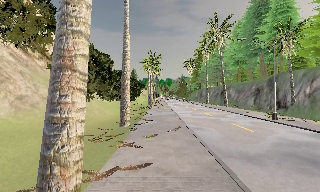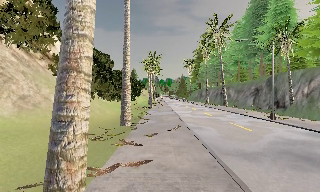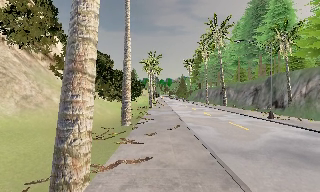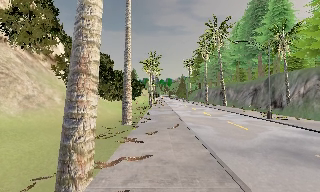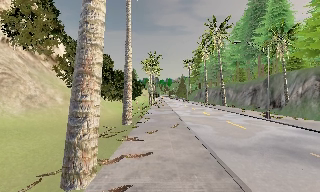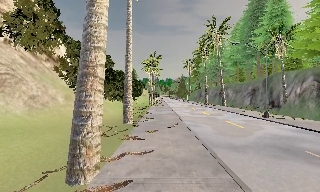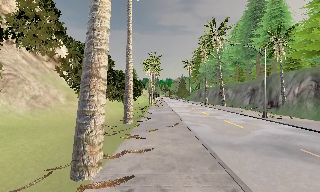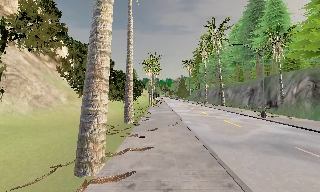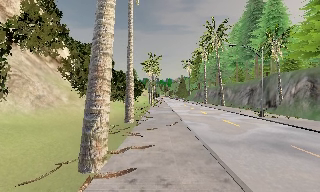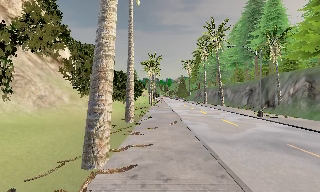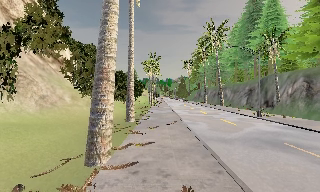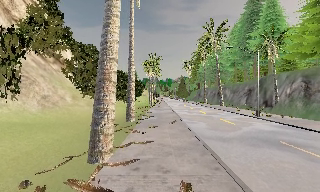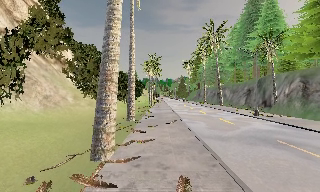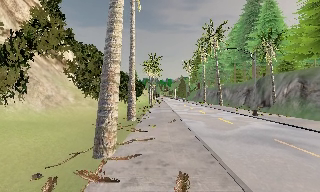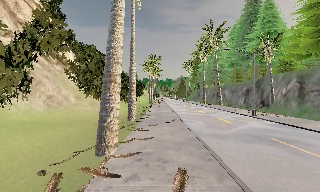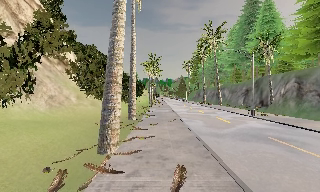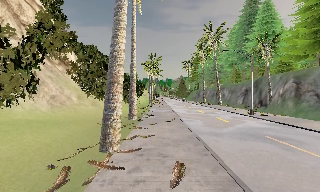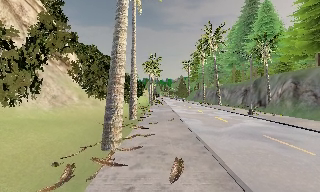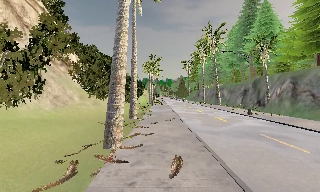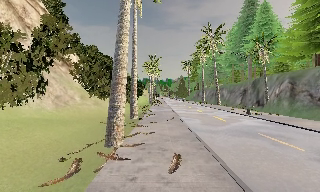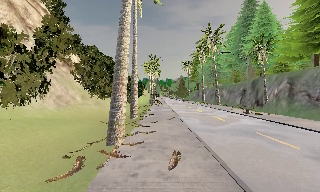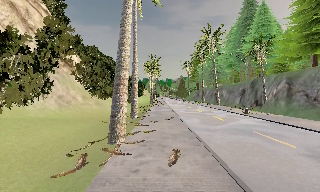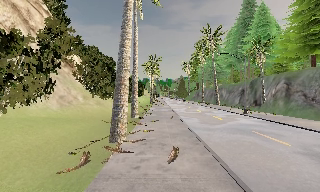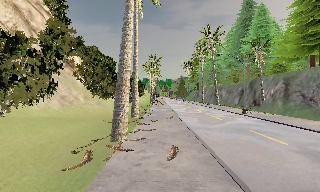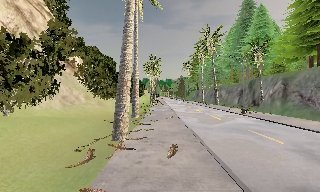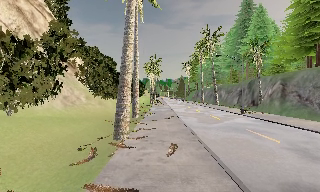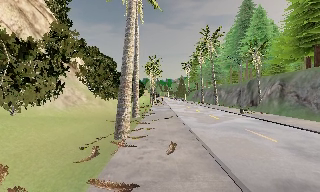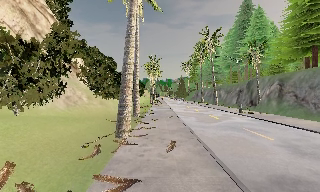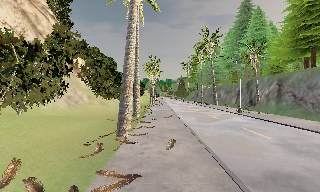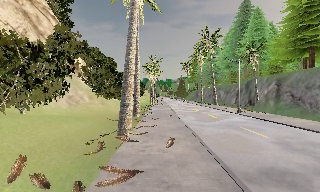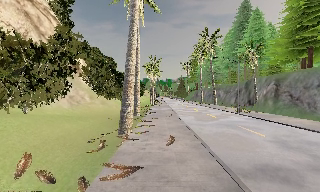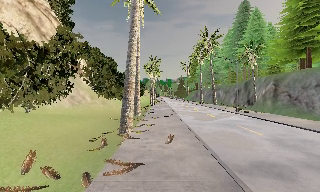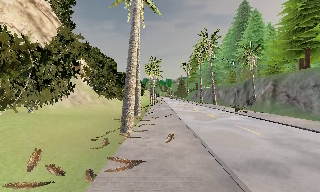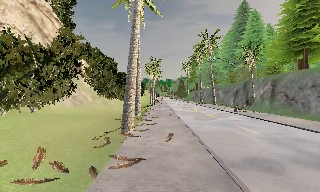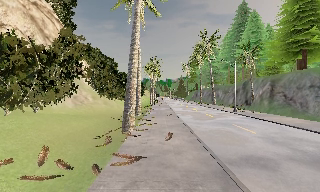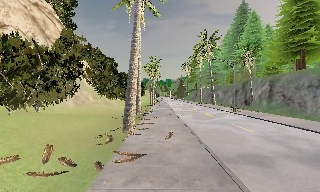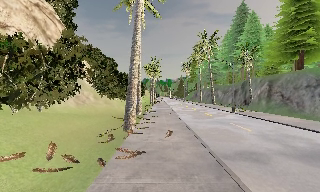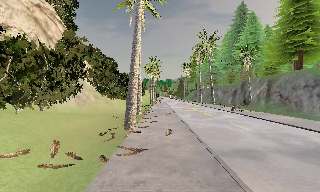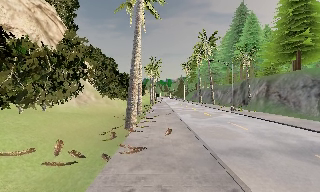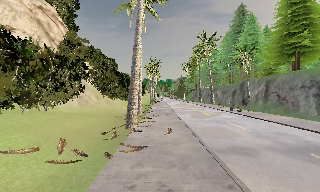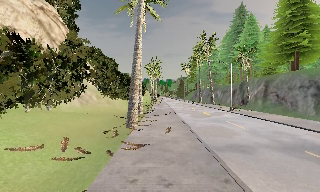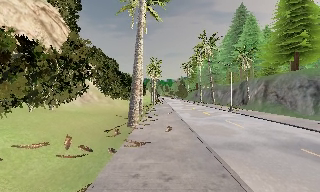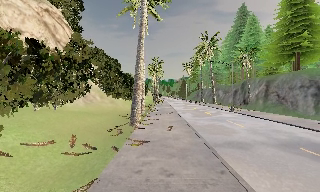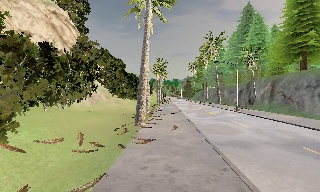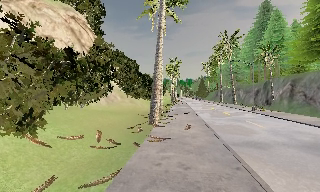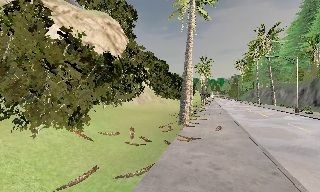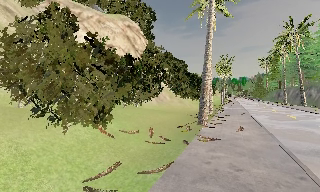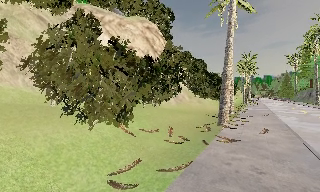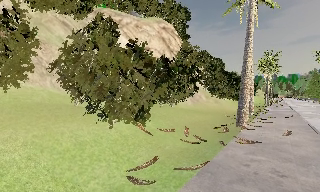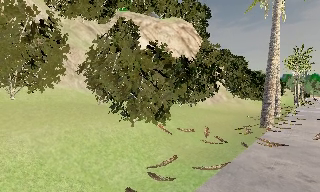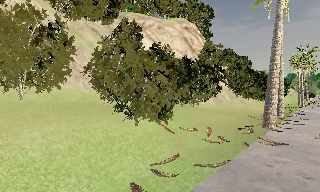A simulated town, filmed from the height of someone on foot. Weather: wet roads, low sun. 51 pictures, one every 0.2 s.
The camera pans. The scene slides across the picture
to the right.
The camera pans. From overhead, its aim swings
counterclockwise.
0.0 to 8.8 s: The camera travels backward, about 10 m, so what stands in front gets smaller.
8.8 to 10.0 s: The camera pans to its left, which is counterclockwise from overhead, by about 35 degrees. It travels backward, about 1 m.
The film runs backward here.
